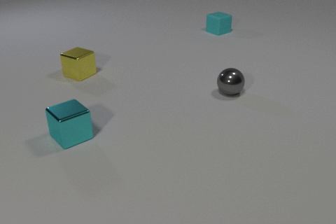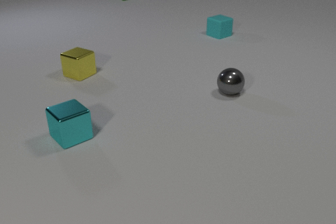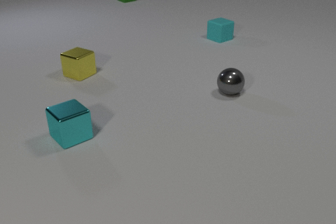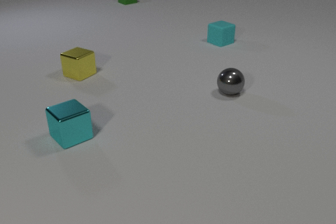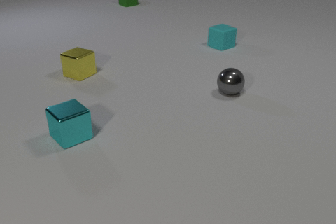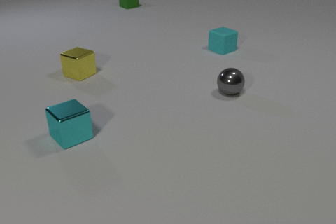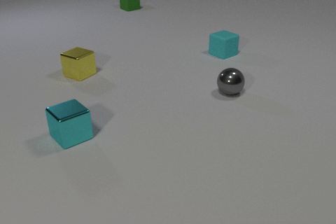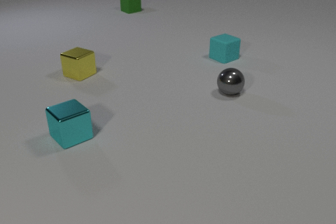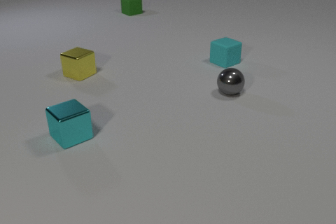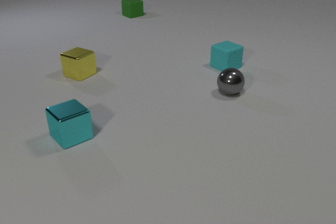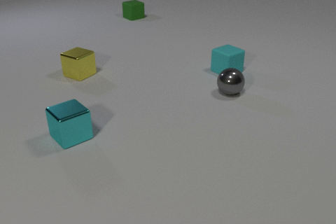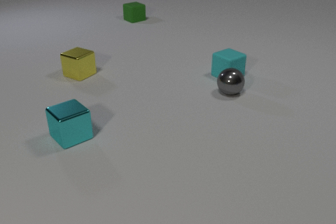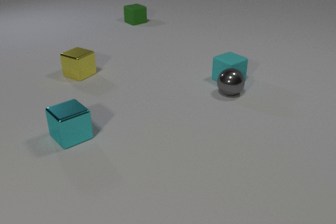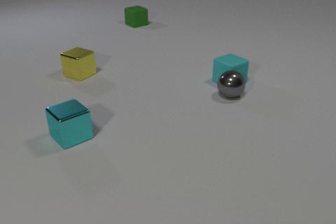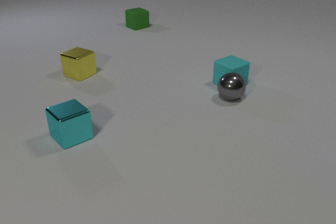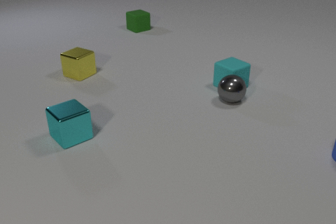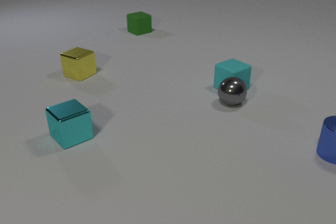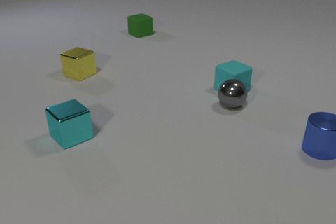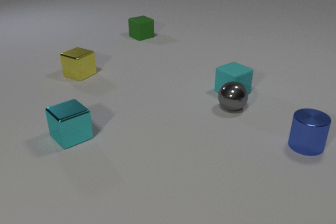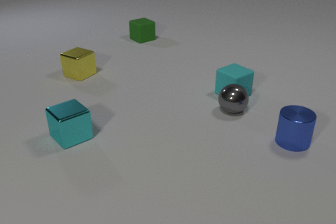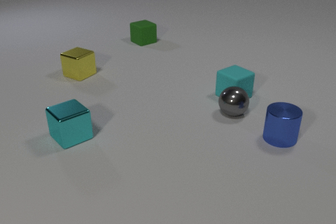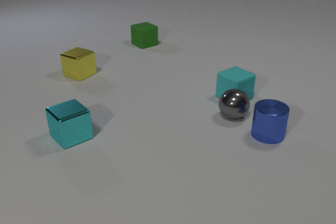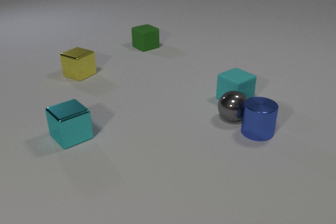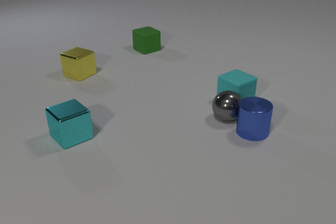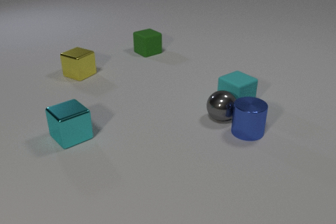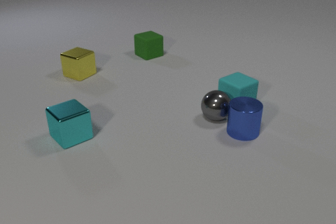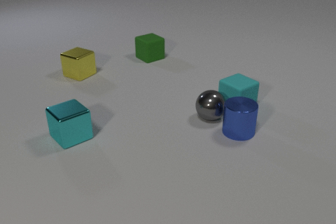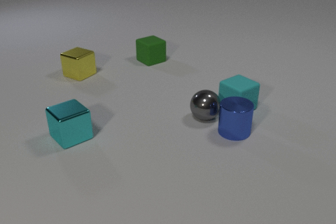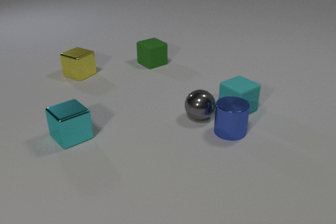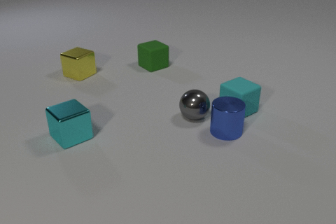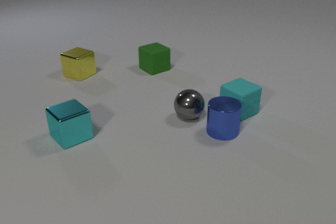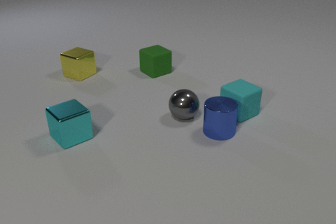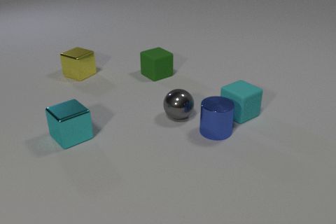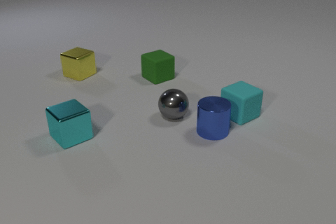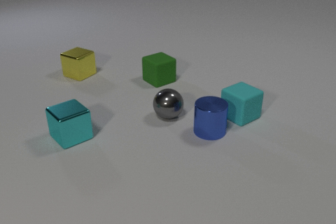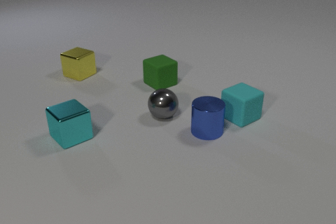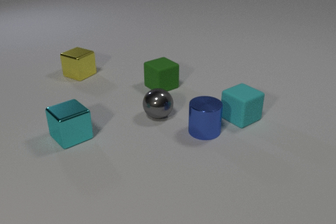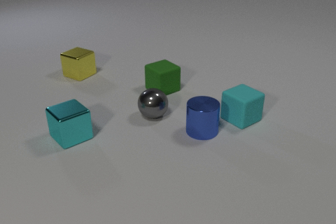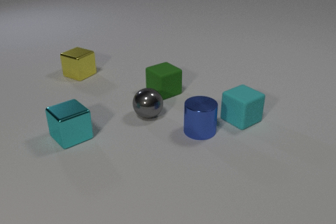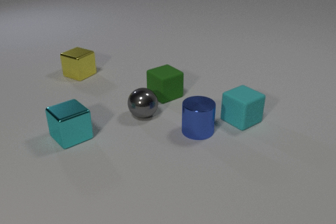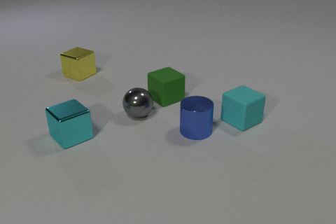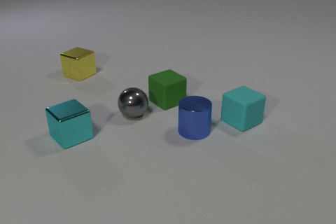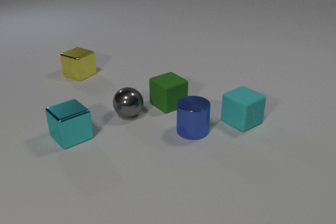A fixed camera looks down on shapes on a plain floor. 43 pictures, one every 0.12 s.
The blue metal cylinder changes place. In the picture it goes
to the left.
The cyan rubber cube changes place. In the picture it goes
toward the camera.
0.00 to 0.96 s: The cyan rubber cube slides toward the camera. The green rubber cube slides toward the camera.
0.96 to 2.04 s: The cyan rubber cube slides toward the camera. The gray metal sphere rolls toward the camera. The blue metal cylinder comes in at the right edge, slides to the left. The green rubber cube slides toward the camera. The cyan rubber cube and the gray metal sphere collide.
2.04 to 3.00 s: The cyan rubber cube slides toward the camera. The gray metal sphere rolls toward the camera and to the left. The blue metal cylinder slides to the left. The green rubber cube slides toward the camera. The gray metal sphere and the blue metal cylinder collide.
3.00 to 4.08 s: The cyan rubber cube slides toward the camera. The gray metal sphere rolls to the left. The blue metal cylinder slides to the left. The green rubber cube slides toward the camera.
4.08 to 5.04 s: The cyan rubber cube slides toward the camera. The gray metal sphere rolls to the left. The blue metal cylinder slides to the left. The green rubber cube slides toward the camera.
What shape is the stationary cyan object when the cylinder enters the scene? cube.
How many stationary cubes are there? 2.
How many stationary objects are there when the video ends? 2.
